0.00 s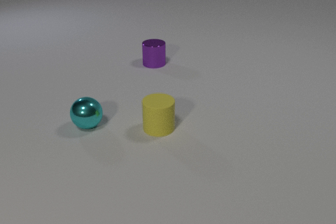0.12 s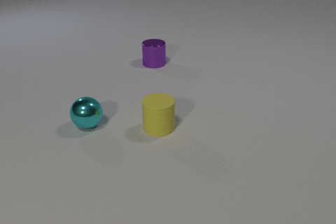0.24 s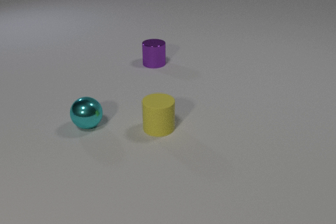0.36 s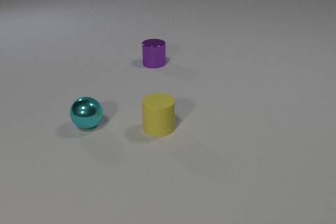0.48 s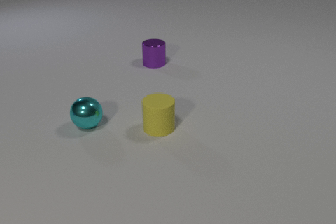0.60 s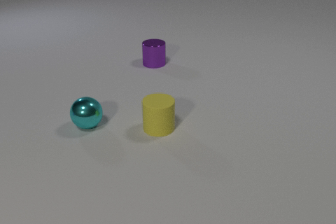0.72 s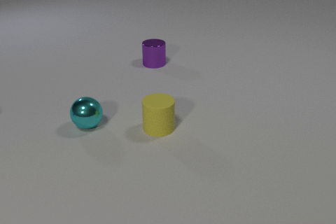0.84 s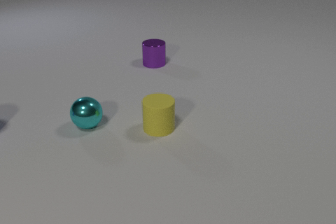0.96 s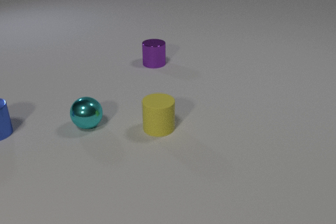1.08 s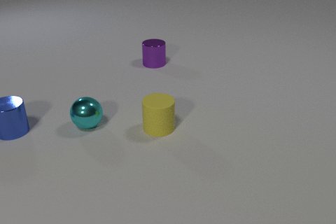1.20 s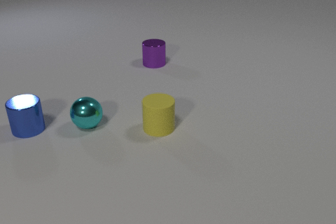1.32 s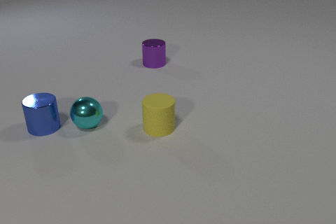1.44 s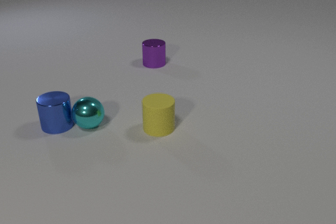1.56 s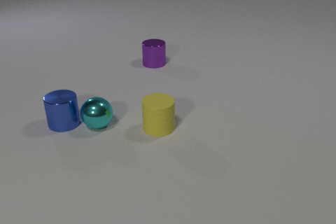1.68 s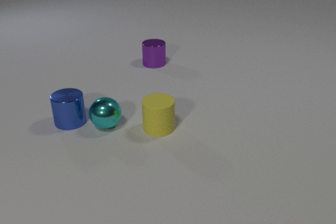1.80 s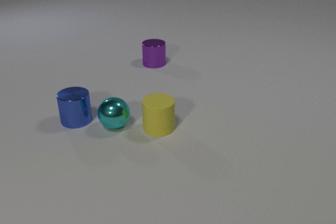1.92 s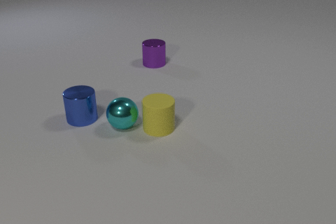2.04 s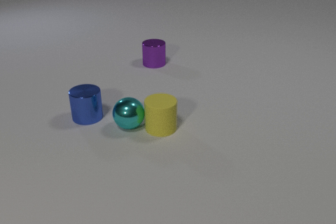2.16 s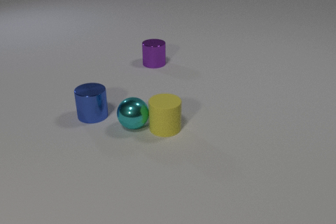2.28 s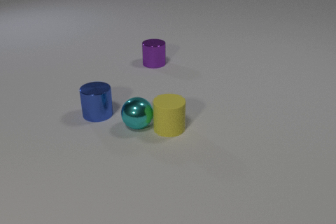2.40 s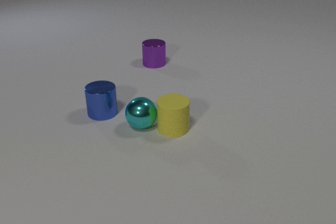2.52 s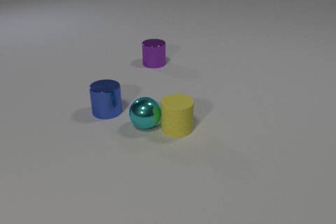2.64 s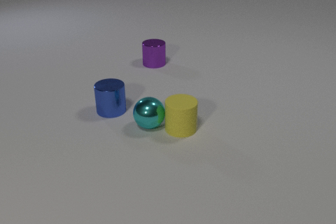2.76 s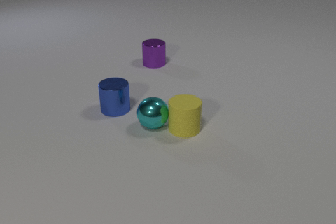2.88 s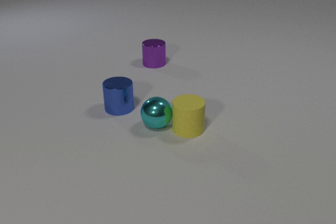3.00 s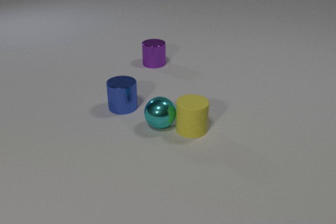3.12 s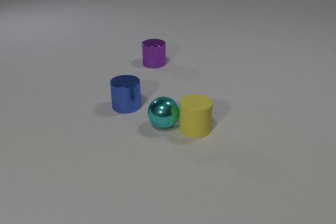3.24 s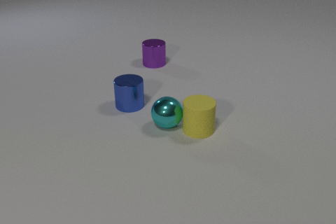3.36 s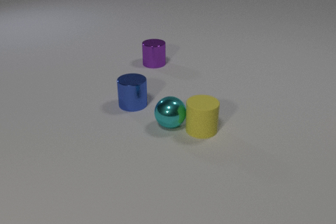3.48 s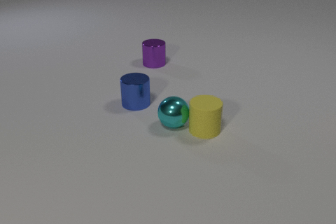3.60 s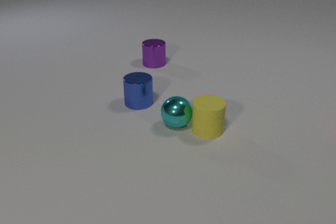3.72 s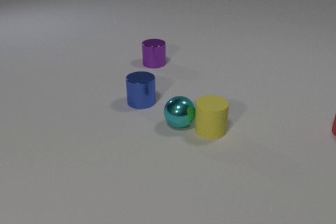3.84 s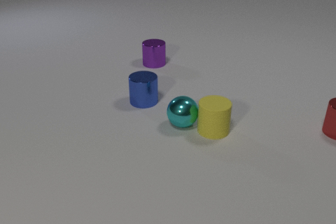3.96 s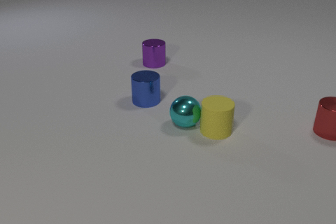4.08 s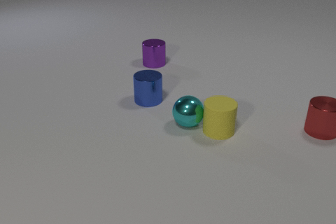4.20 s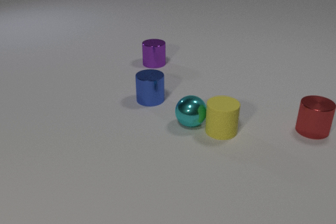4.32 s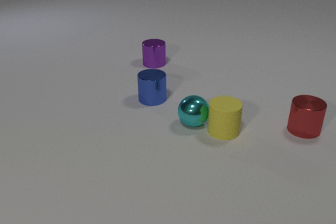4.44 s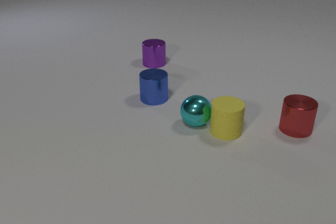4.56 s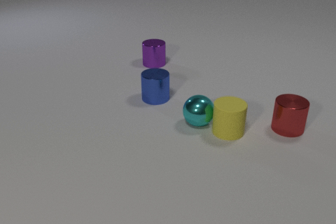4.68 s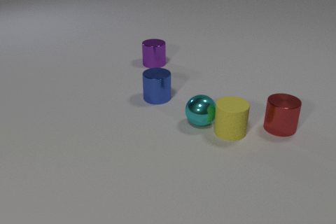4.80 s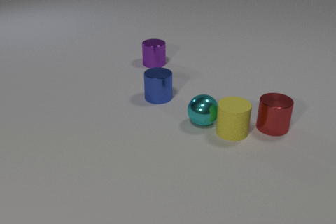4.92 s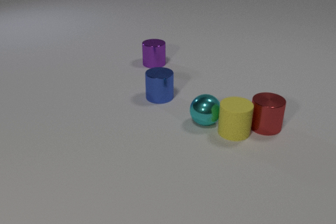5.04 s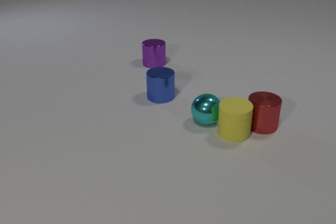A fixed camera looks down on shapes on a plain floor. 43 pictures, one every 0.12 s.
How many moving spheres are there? 1.
How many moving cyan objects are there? 1.
How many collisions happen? 3.
0.00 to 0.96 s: The blue metal cylinder comes in at the left edge, slides to the right.
0.96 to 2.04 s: The blue metal cylinder slides to the right. The cyan metal sphere rolls to the right. The blue metal cylinder and the cyan metal sphere collide. The cyan metal sphere and the yellow rubber cylinder collide.
2.04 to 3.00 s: The blue metal cylinder slides to the right and away from the camera. The cyan metal sphere rolls to the right. The yellow rubber cylinder slides to the right.
3.00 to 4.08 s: The blue metal cylinder slides to the right and away from the camera. The cyan metal sphere rolls to the right. The yellow rubber cylinder slides to the right. The red metal cylinder comes in at the right edge, slides to the left.
4.08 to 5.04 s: The blue metal cylinder slides to the right and away from the camera. The cyan metal sphere rolls to the right. The yellow rubber cylinder slides to the right. The red metal cylinder slides to the left. The yellow rubber cylinder and the red metal cylinder collide.
